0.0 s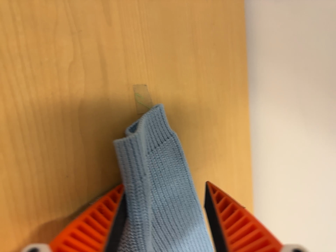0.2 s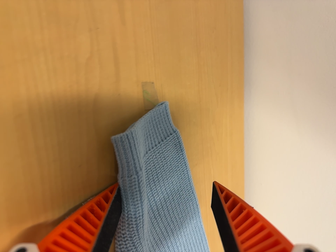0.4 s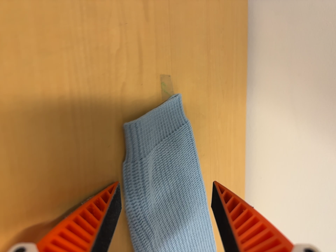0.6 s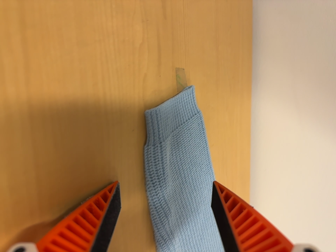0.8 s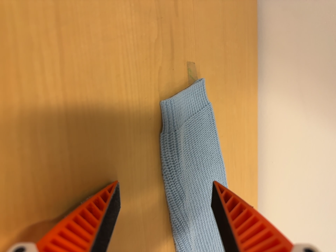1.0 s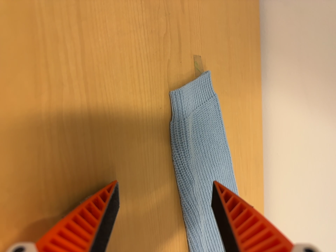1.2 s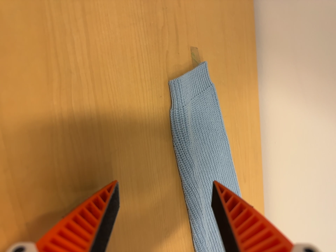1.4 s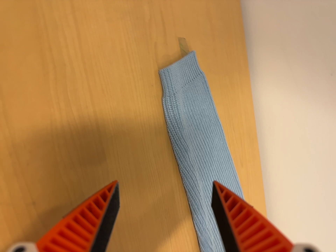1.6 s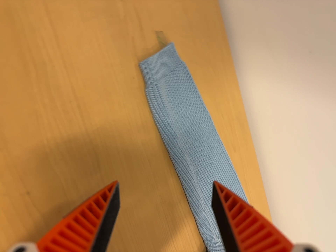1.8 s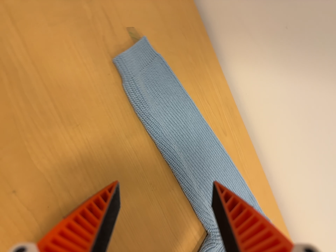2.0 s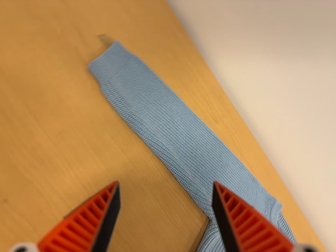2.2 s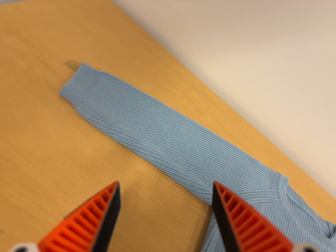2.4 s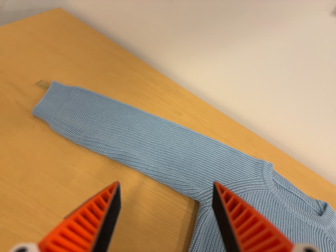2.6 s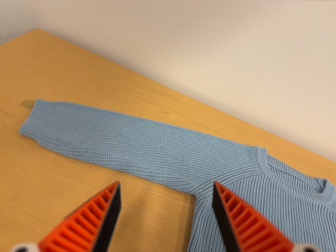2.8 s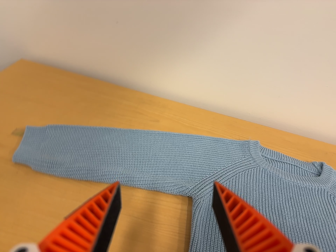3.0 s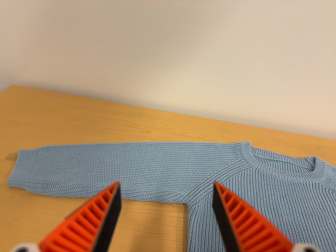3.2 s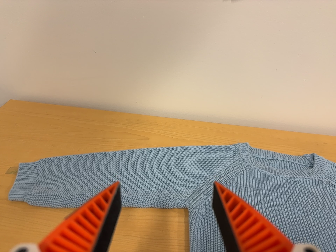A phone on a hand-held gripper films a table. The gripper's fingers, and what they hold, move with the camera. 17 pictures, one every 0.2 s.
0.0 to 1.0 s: The camera travels backward, to its left and toward the bottom of its view, about 14 cm, so what stands in front gets smaller.
1.0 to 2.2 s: The camera travels to its right, toward the bottom of its view and backward, about 20 cm, so close, fixed things drift to the left. It rolls about its line of sight by about 45 degrees, and the scene rotates counterclockwise.
2.2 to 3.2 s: The camera travels to its right, about 12 cm, so close, fixed things drift to the left. Its aim tips toward the top of its view by about 10 degrees, and the scene shifts downward. It rolls about its line of sight by about 35 degrees, and the scene rotates counterclockwise.
The film runs backward here.
